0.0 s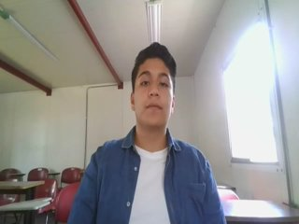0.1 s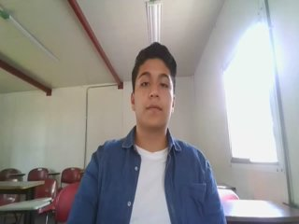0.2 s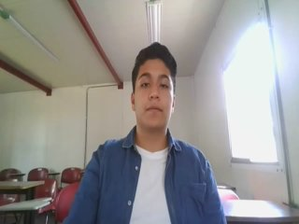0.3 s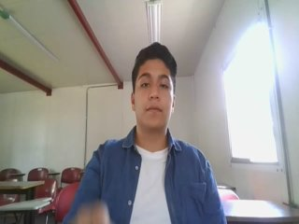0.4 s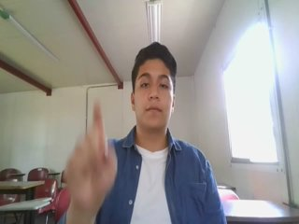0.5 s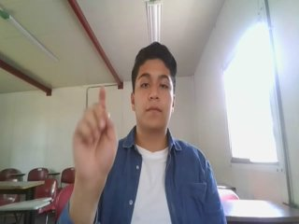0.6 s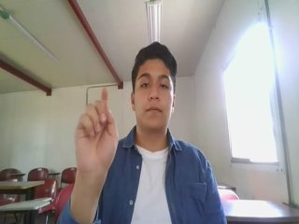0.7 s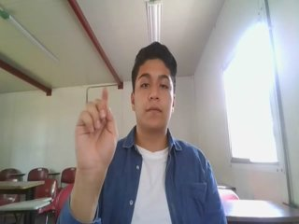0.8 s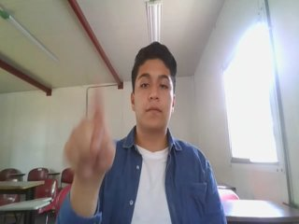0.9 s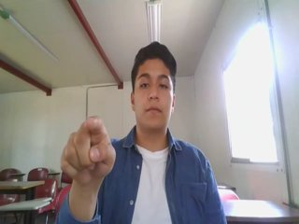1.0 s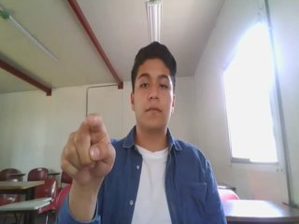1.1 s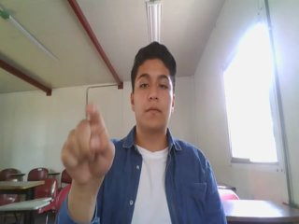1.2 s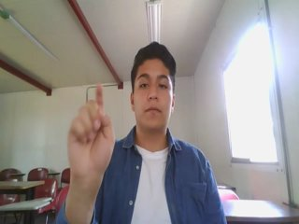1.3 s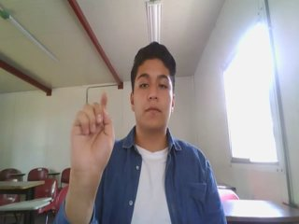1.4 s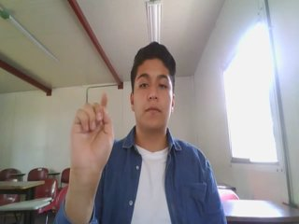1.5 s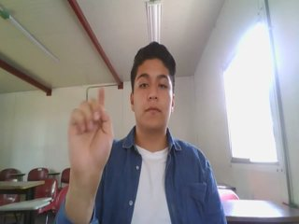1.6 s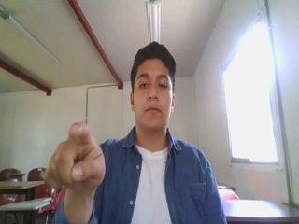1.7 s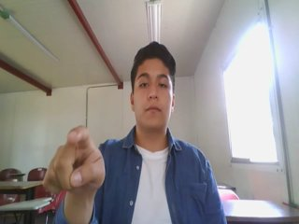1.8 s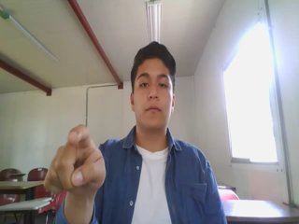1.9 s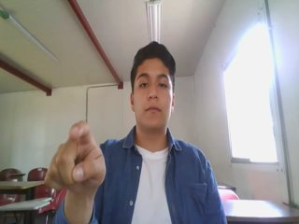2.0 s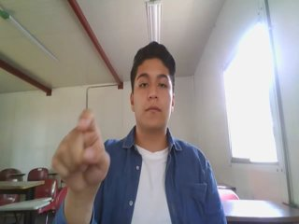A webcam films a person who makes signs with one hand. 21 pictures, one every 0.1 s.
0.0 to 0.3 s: Non-gesture.
0.4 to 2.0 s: Double click with one finger.
